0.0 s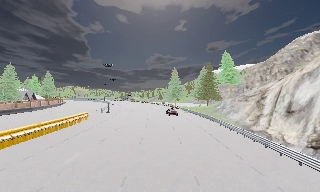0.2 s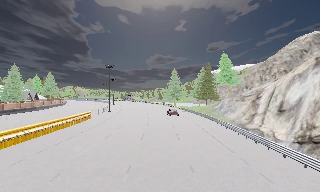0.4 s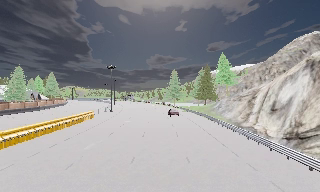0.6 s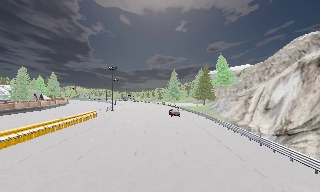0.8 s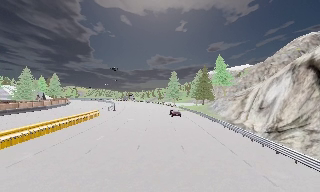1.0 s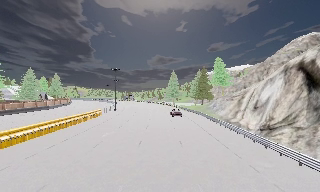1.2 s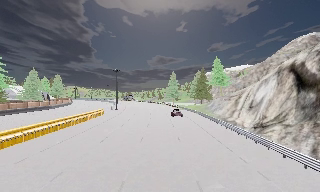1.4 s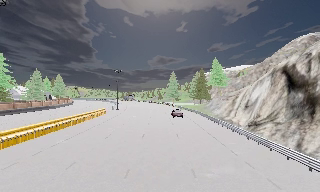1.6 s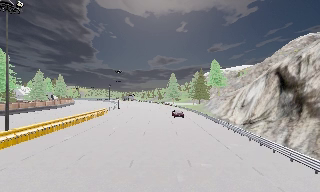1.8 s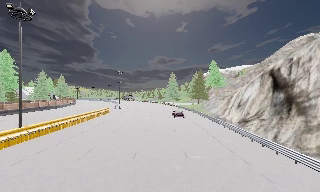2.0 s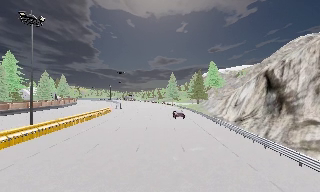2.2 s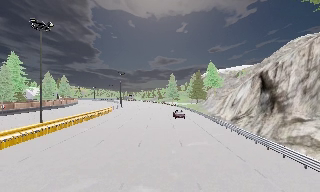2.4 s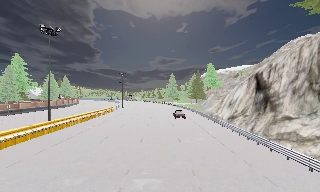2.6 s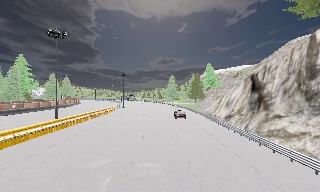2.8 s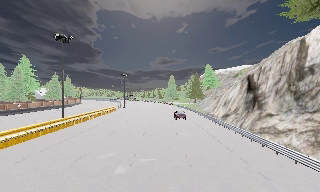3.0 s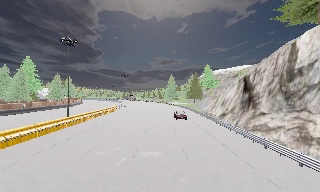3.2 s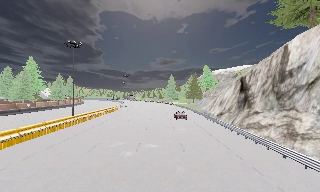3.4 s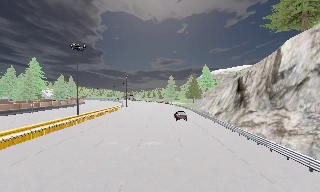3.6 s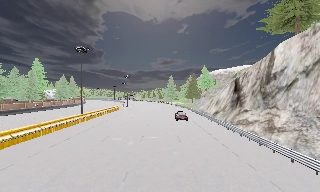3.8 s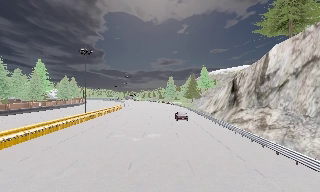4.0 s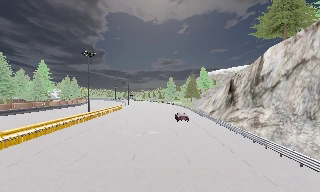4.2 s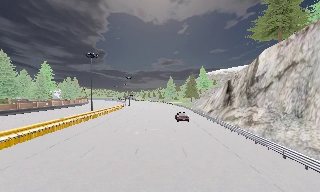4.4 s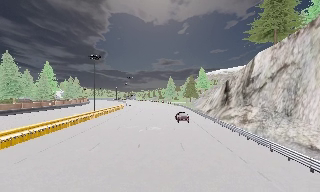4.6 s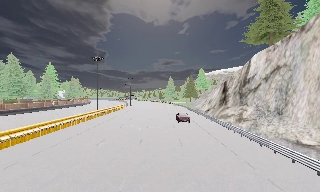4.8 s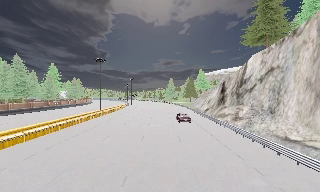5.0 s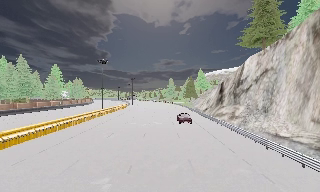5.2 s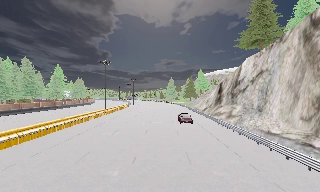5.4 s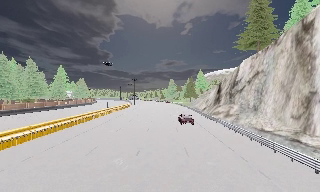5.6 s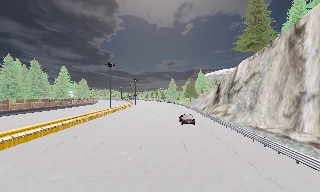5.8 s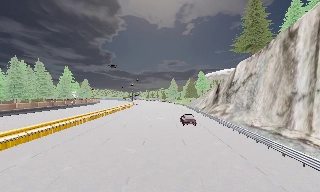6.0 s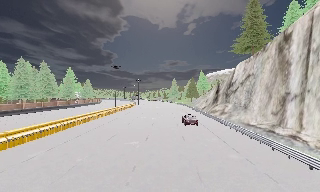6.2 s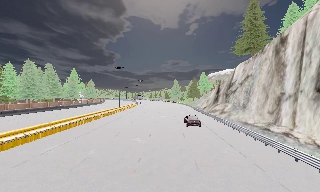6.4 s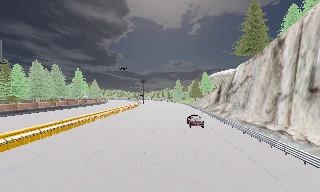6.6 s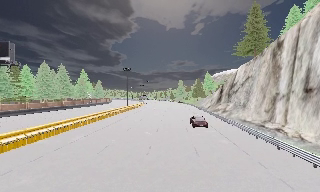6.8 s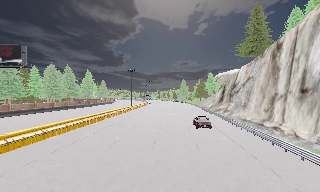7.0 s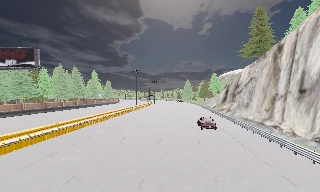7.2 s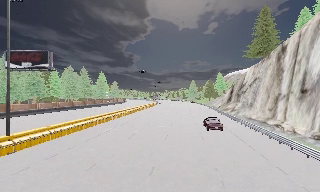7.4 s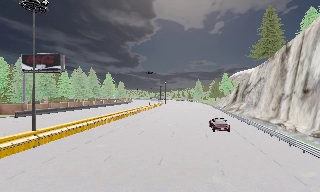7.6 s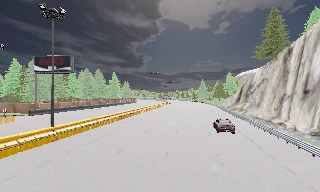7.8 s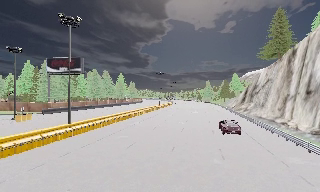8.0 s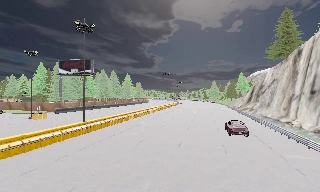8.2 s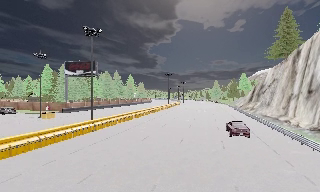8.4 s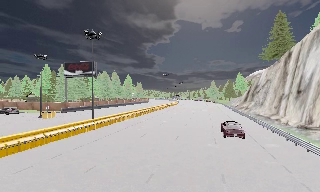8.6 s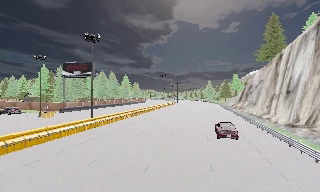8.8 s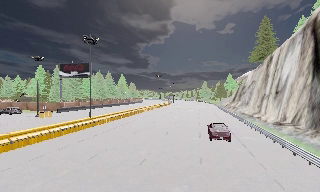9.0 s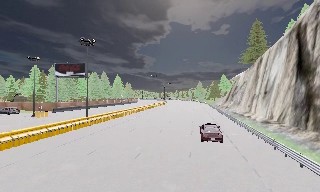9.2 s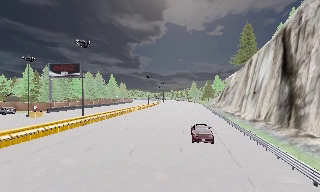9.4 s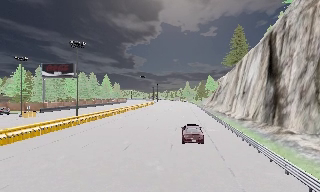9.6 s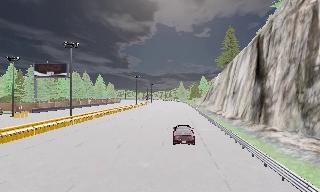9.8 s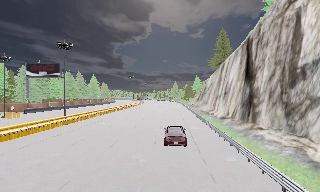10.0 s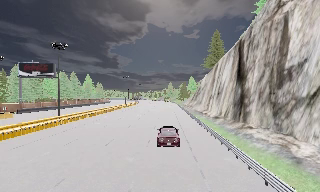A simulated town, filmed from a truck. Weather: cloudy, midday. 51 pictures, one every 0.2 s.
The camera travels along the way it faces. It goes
backward.
0.0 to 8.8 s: The scene slides to the right, as the camera pans about 15 degrees to its left. It travels backward, about 55 m, so what stands in front gets smaller.
8.8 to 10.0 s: The camera pans to its right, which is clockwise from overhead, by about 10 degrees. It travels backward, about 4.5 m, so what stands in front gets smaller. It loses speed.
The film runs backward here.
